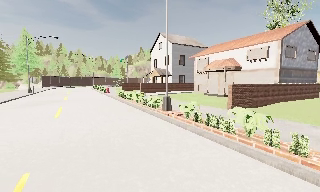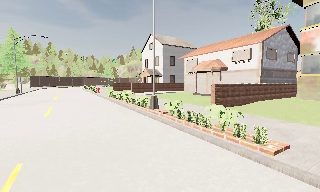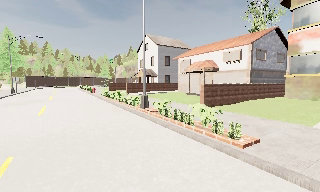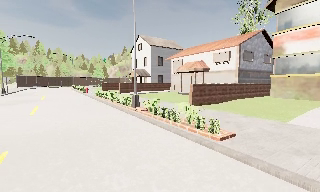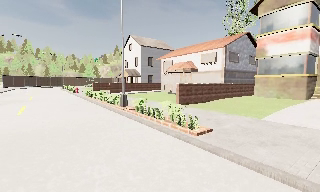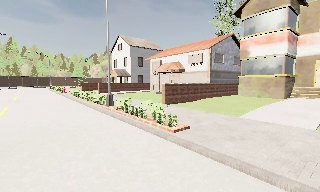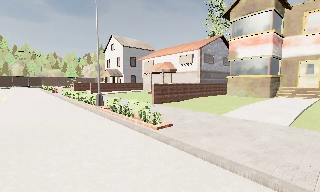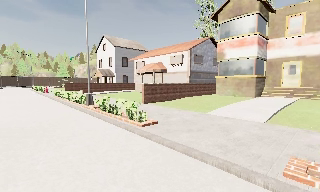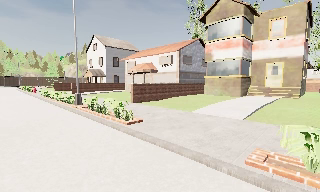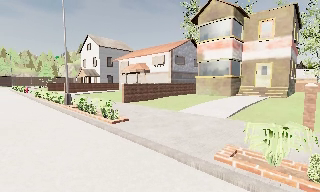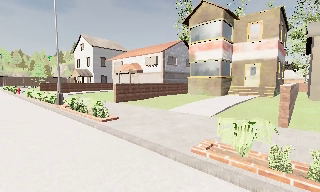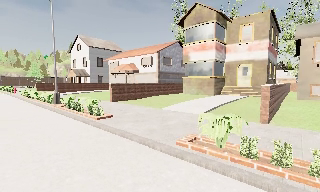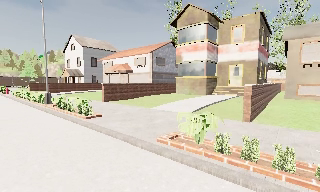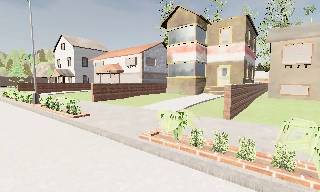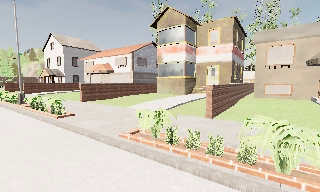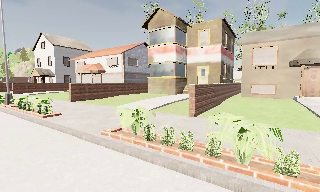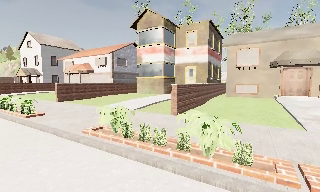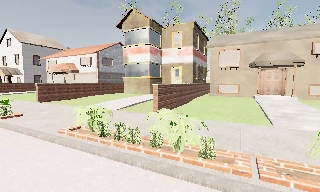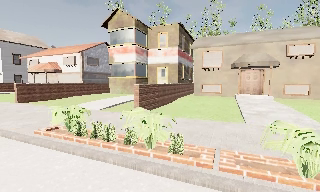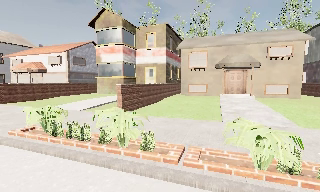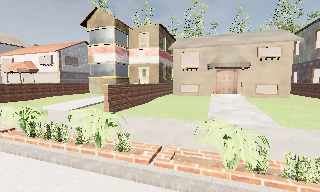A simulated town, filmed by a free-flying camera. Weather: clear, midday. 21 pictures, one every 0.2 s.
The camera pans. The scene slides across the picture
to the left.
The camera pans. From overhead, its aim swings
clockwise.
0.0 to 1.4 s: The scene slides to the left, as the camera pans about 15 degrees to its right. It travels backward and to its right, about 3 m, so what stands in front gets smaller.
1.4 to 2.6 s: The camera travels to its right and backward, about 2.5 m, so close, fixed things drift to the left.
2.6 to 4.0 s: The camera swings to its right by about 20 degrees, and the scene slides to the left. It travels to its right, about 3 m, so close, fixed things drift to the left.
The film runs backward here.
